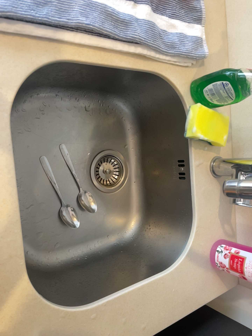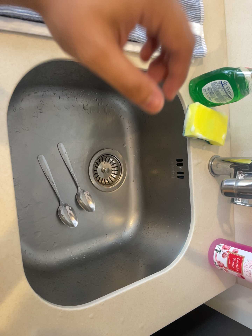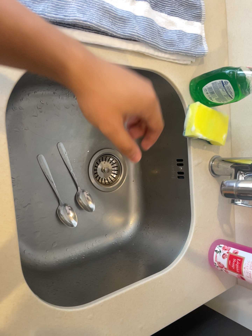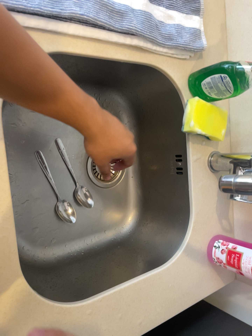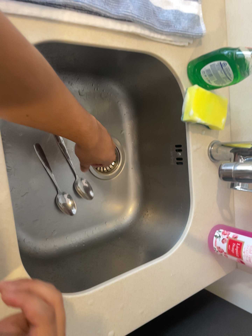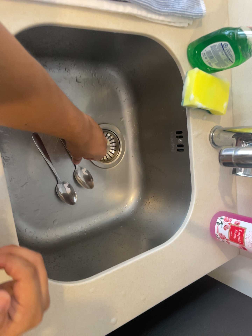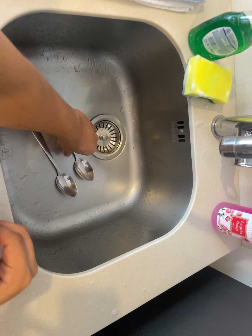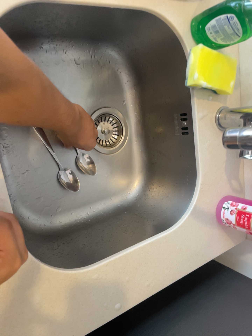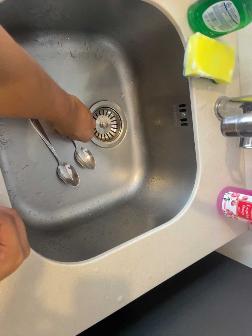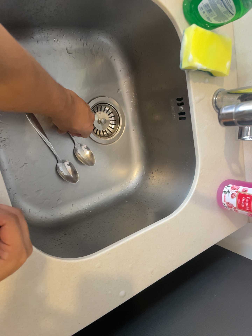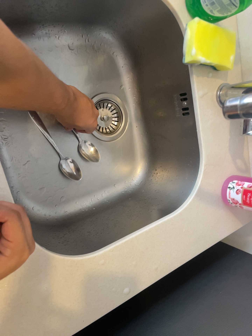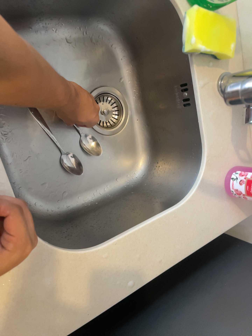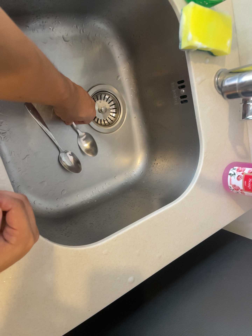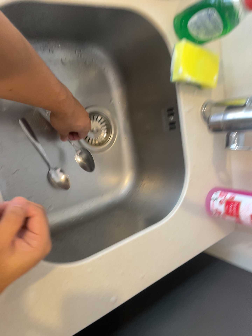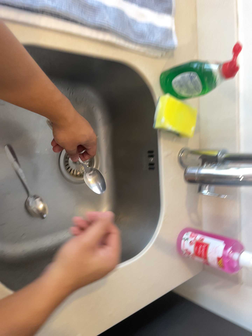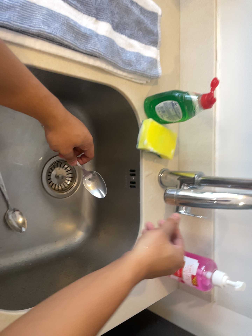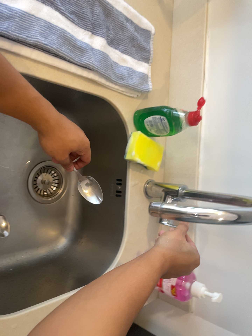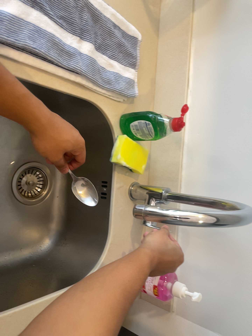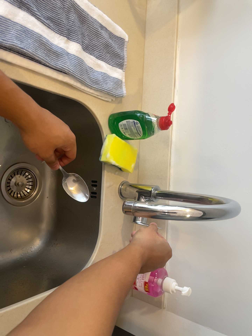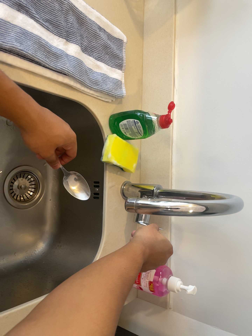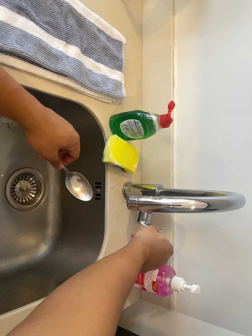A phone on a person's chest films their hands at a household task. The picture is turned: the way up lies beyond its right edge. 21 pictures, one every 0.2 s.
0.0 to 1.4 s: The camera's aim tips toward the bottom of its view by about 10 degrees, and the scene shifts upward.
1.4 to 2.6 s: The camera shifts only a little, or ends up much as it began.
2.6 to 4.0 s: The scene slides to the left, as the camera pans about 20 degrees to its right. It travels backward, about 9 cm, so what stands in front gets smaller. Its aim tips toward the top of its view by about 15 degrees, and the scene shifts downward. It rolls about its line of sight by about 10 degrees, and the scene rotates clockwise.
The film runs forward here.
